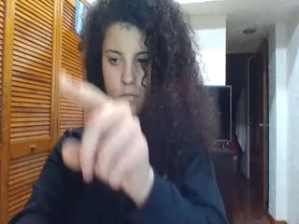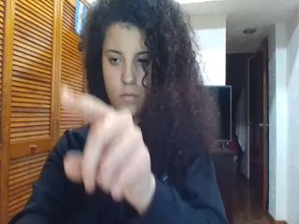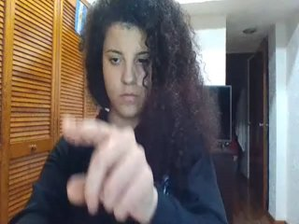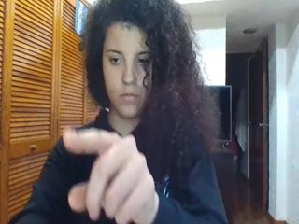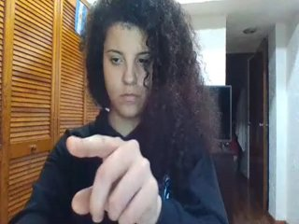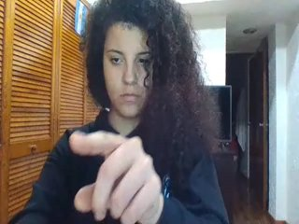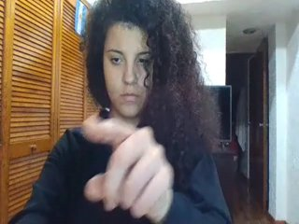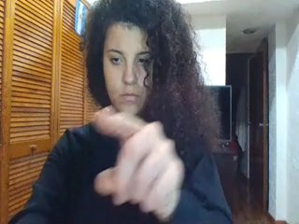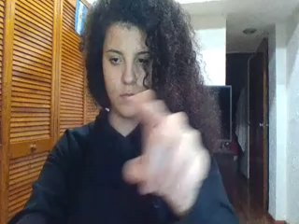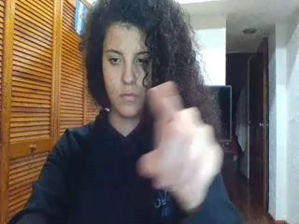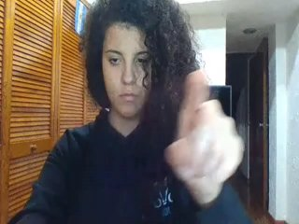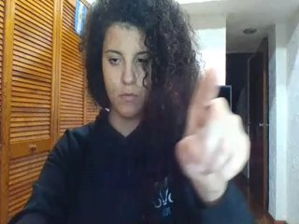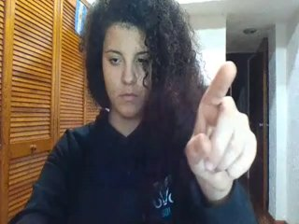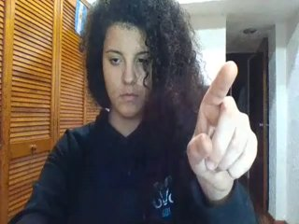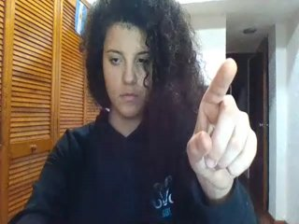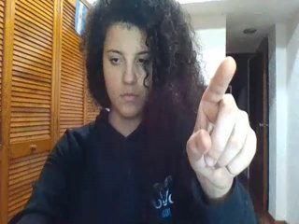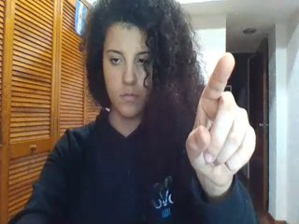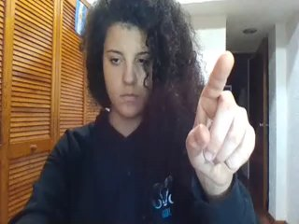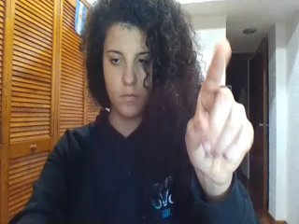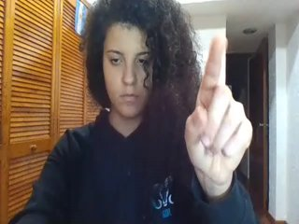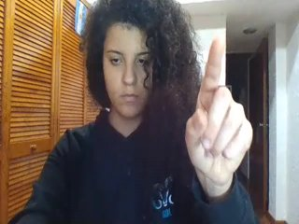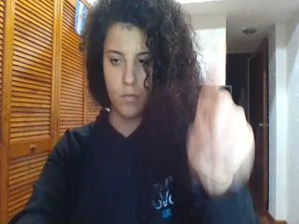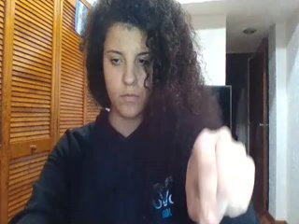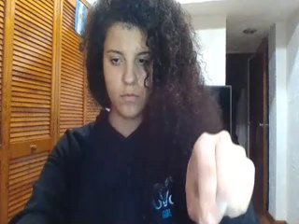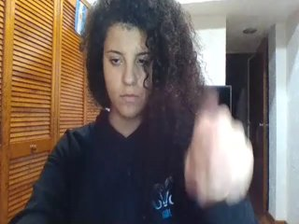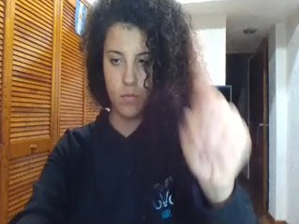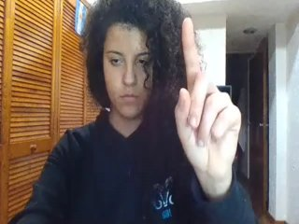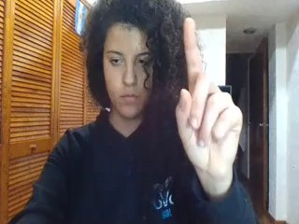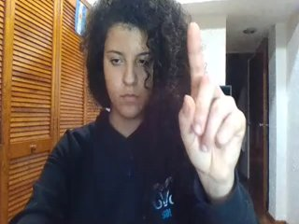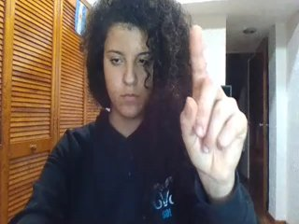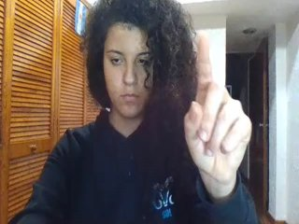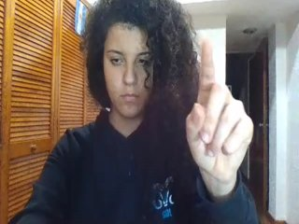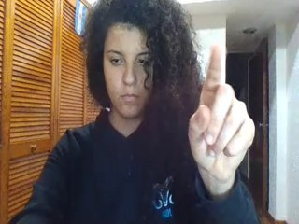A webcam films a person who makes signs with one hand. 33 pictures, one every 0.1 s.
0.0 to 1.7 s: Pointing with one finger.
1.8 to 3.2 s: Click with one finger.
